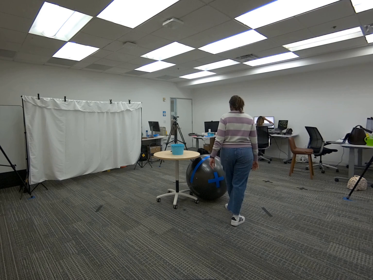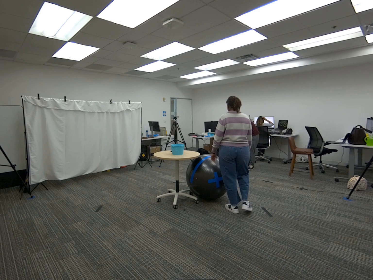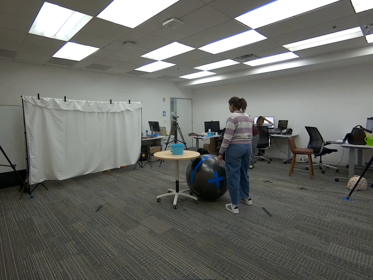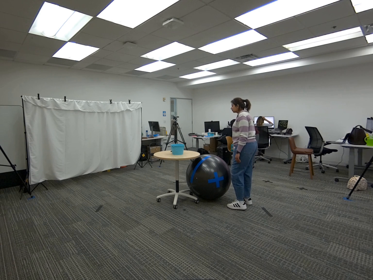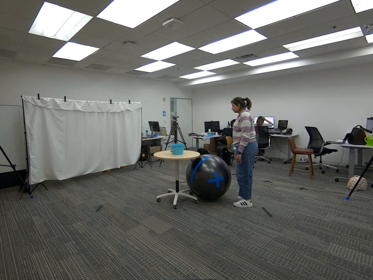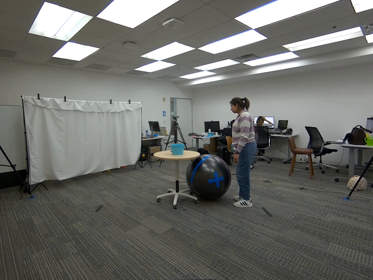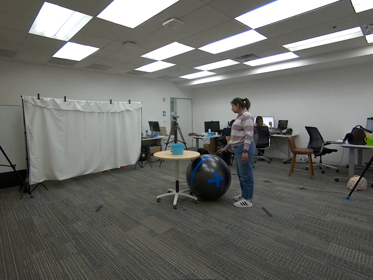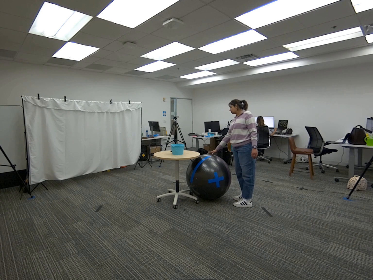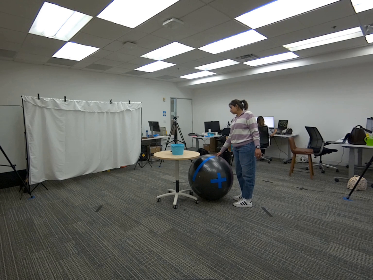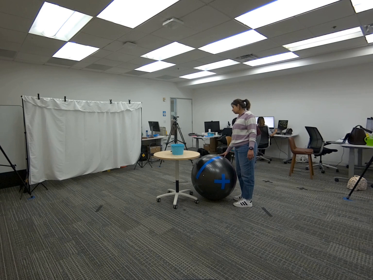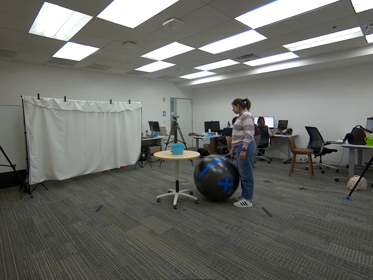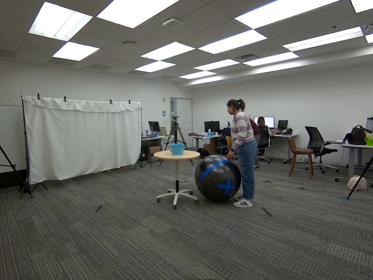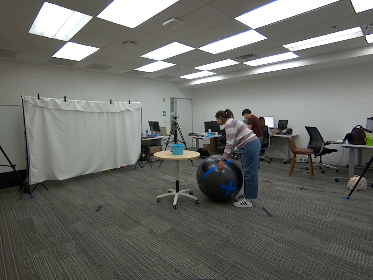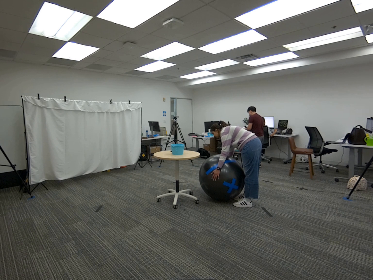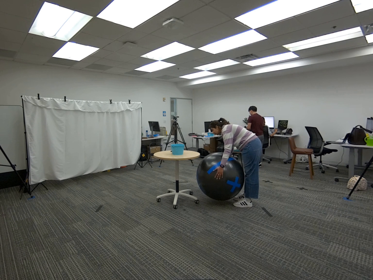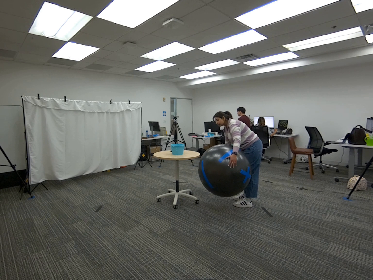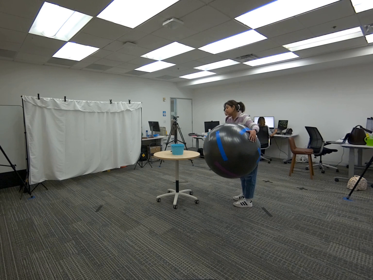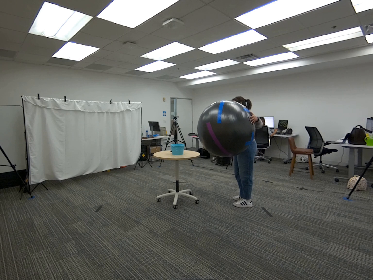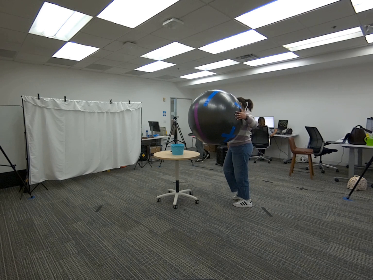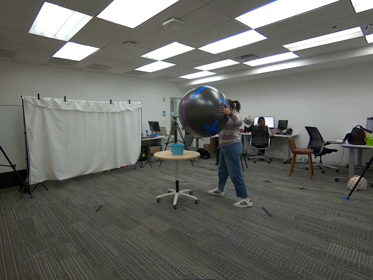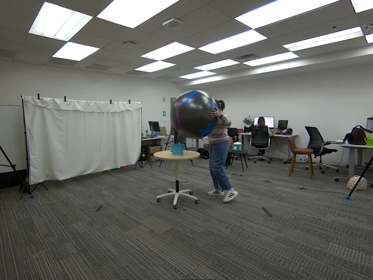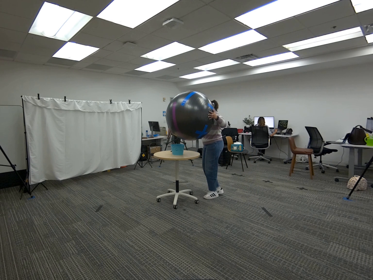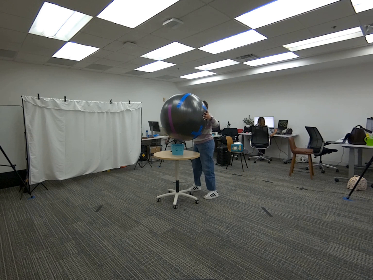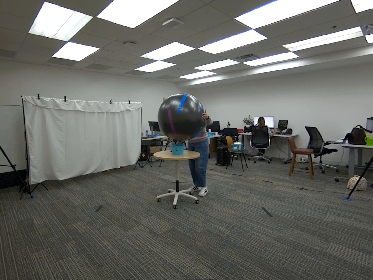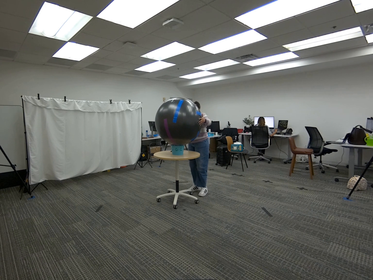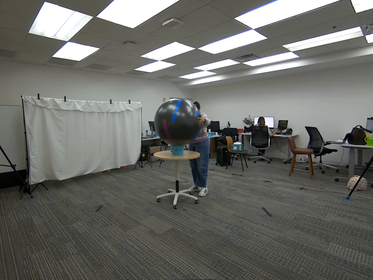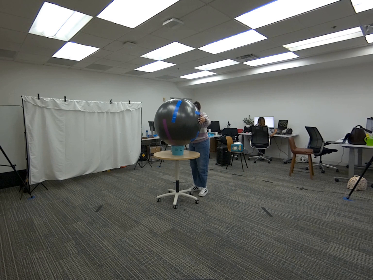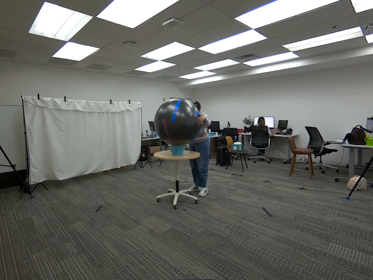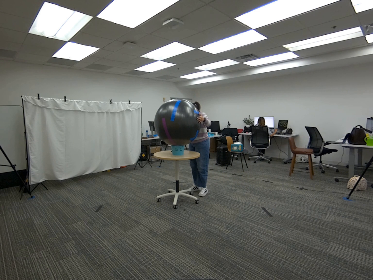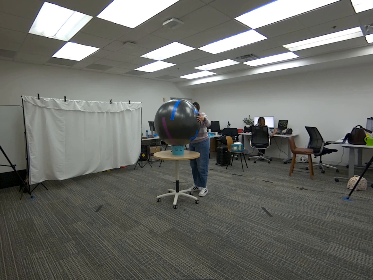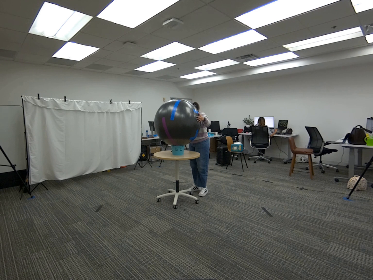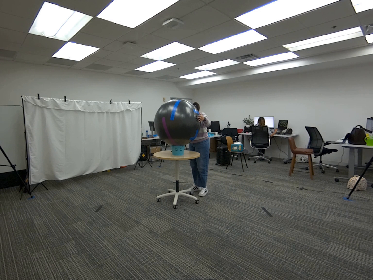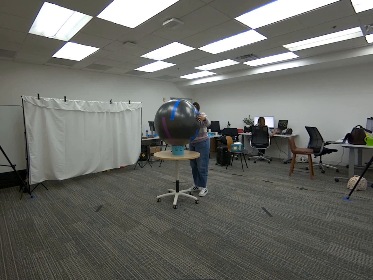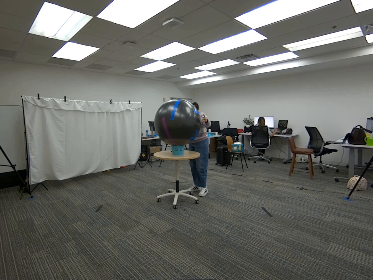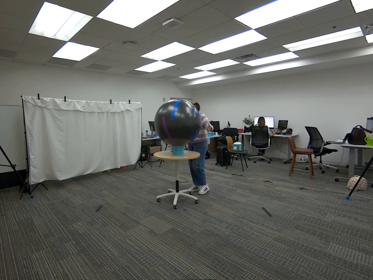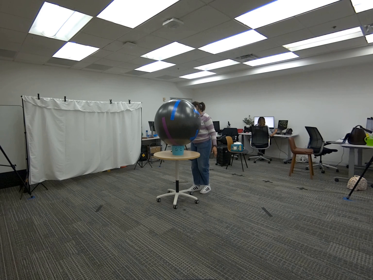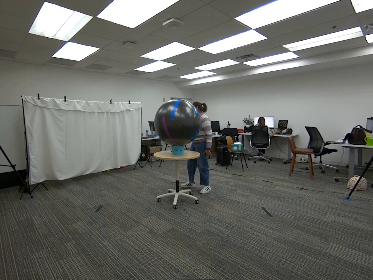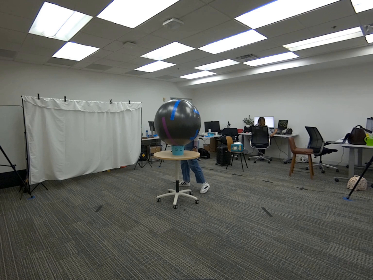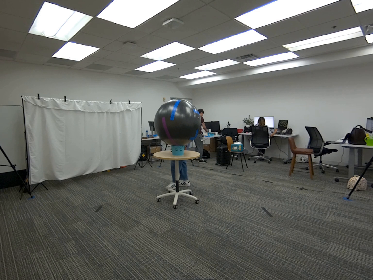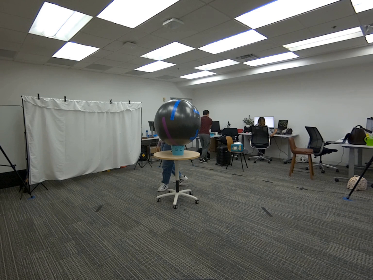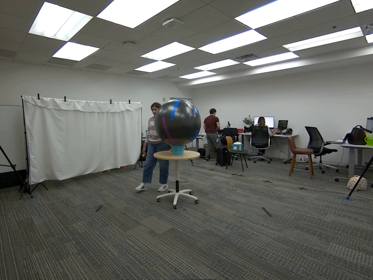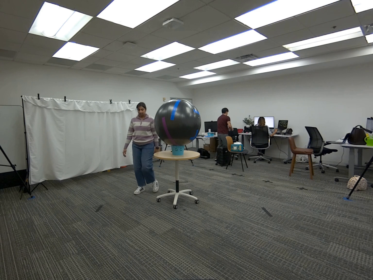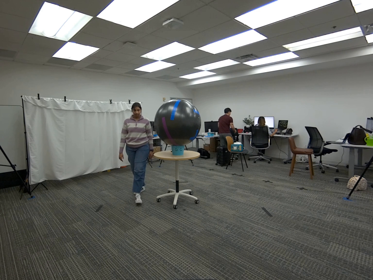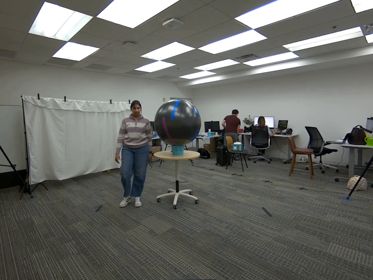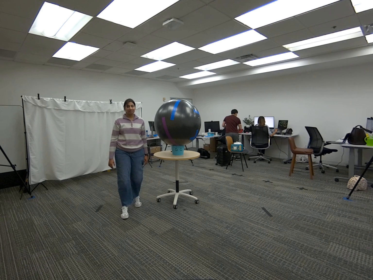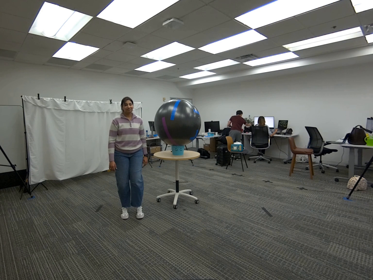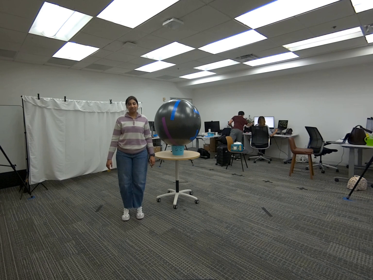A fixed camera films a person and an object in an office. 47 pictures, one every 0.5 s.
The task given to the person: Walk over to the yoga ball on the floor and place on the round table on top of the blue basket.
